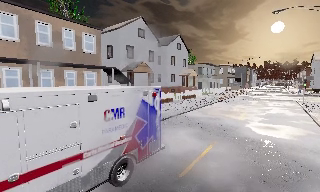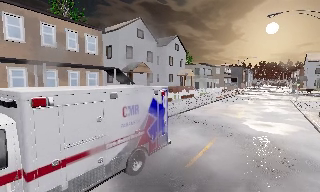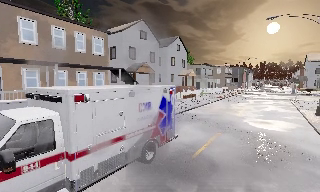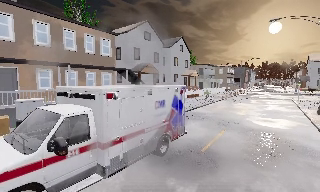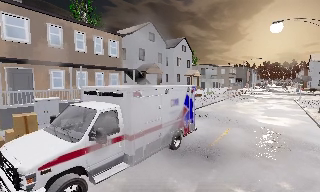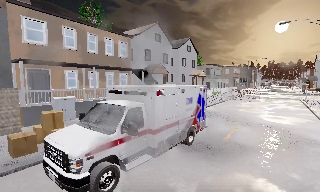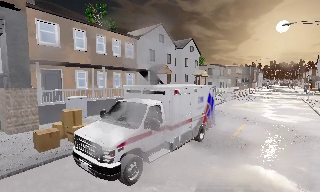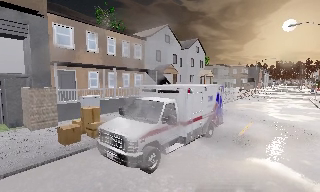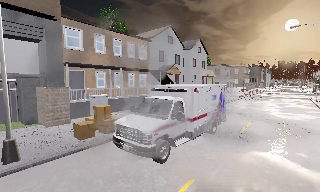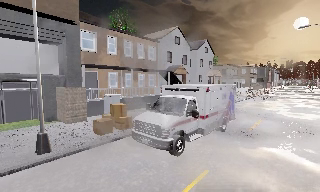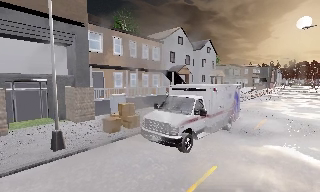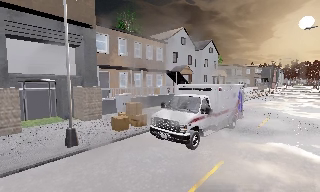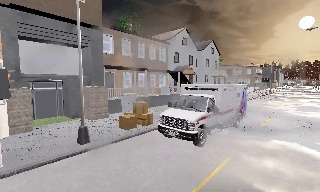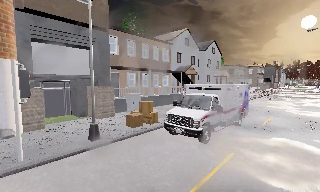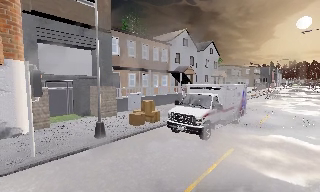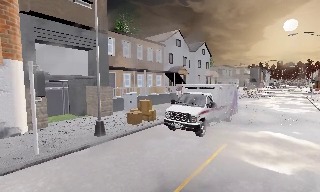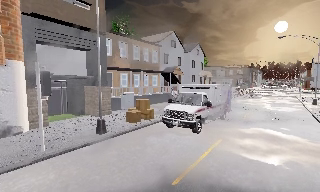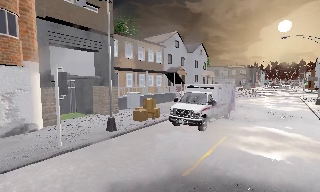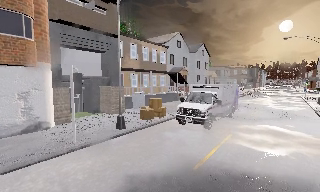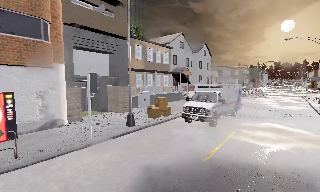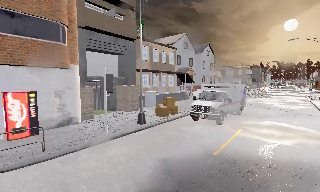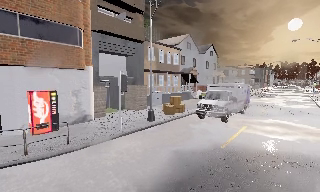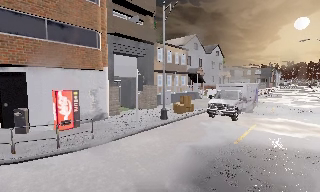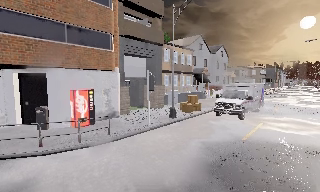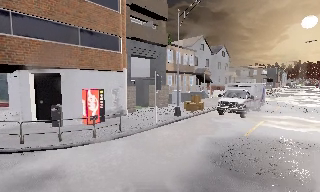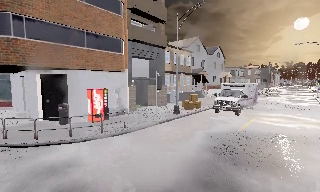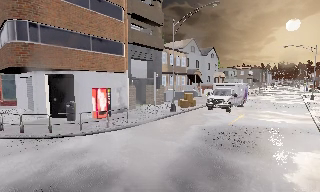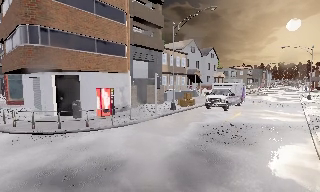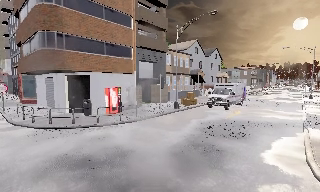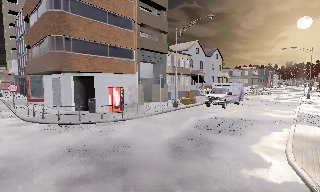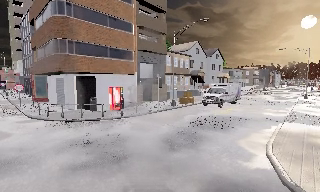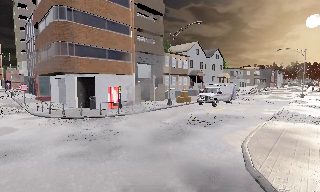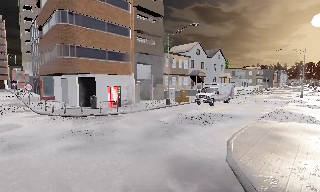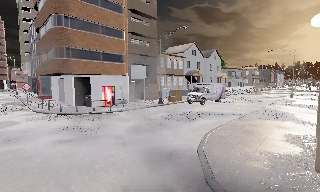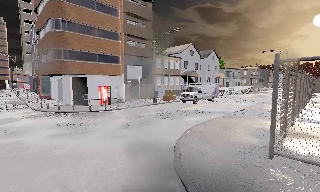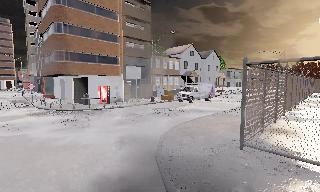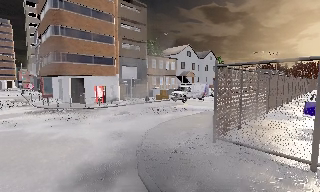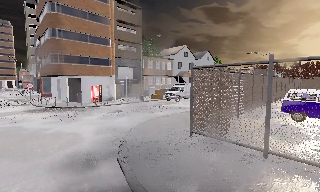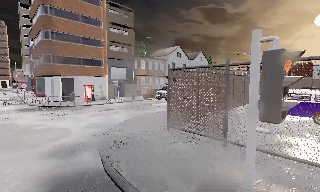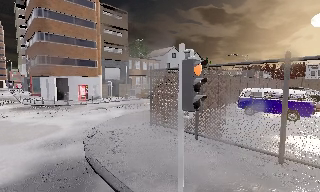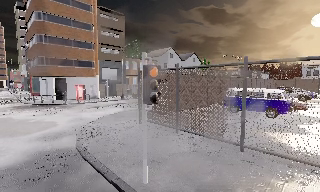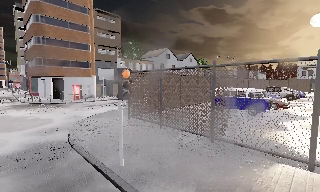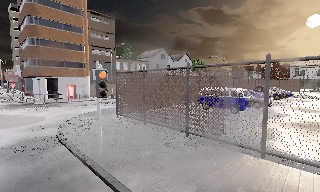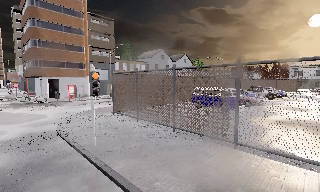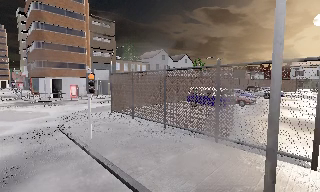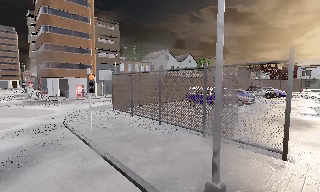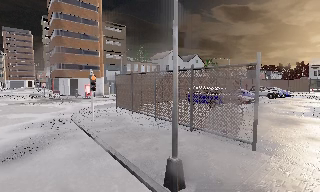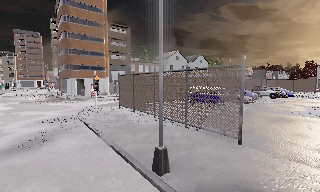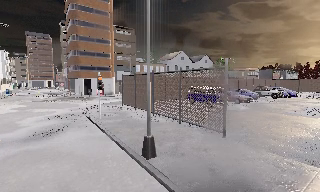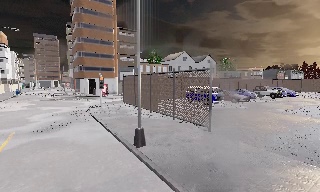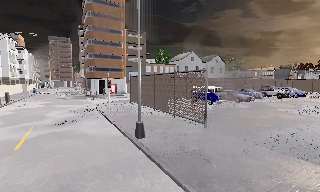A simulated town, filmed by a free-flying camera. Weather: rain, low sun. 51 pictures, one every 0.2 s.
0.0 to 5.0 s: The camera travels backward and to its left, about 14 m, so what stands in front gets smaller.
5.0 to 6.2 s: The camera travels backward, about 4.5 m, so what stands in front gets smaller.
6.2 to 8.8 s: The camera travels backward and to its right, about 14 m, so what stands in front gets smaller.
8.8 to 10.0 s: The camera pans to its left, which is counterclockwise from overhead, by about 15 degrees. It travels backward and to its right, about 6 m, so what stands in front gets smaller.
The film runs backward here.
